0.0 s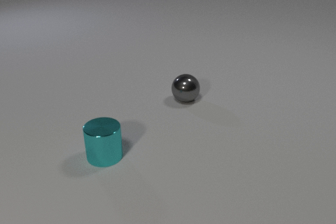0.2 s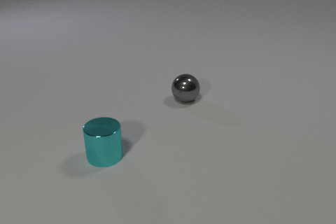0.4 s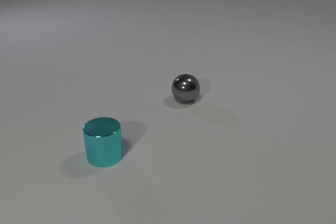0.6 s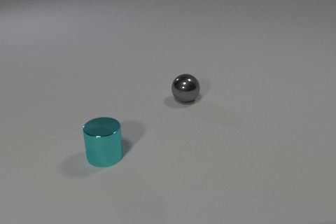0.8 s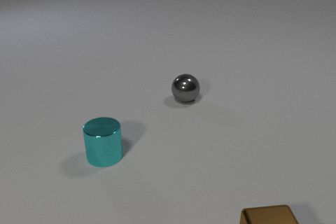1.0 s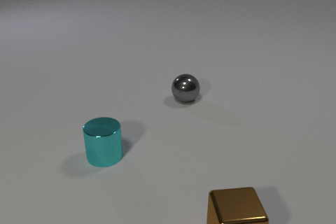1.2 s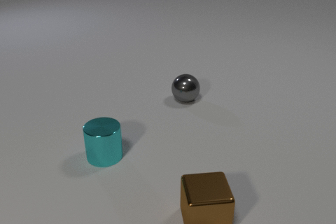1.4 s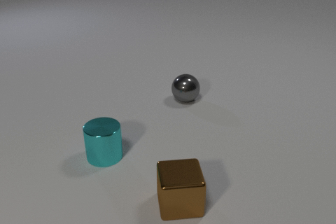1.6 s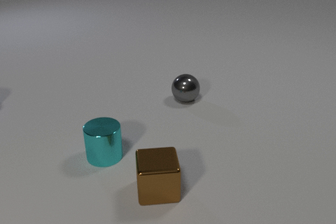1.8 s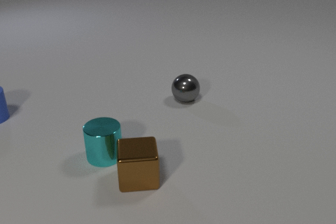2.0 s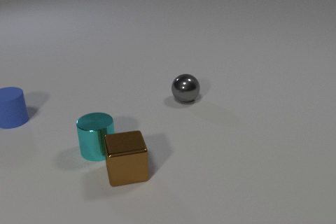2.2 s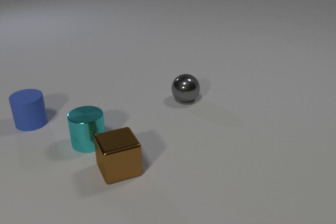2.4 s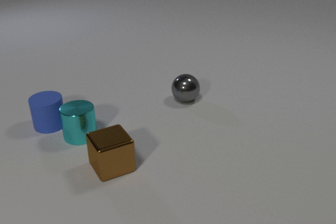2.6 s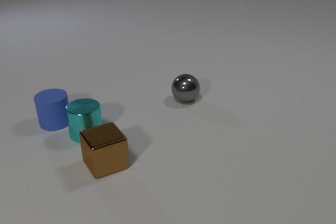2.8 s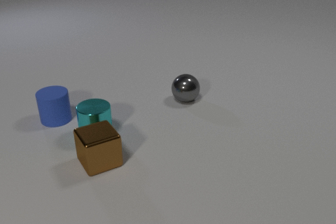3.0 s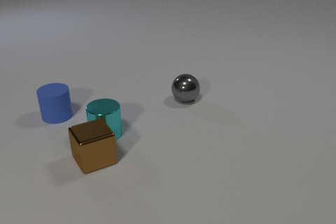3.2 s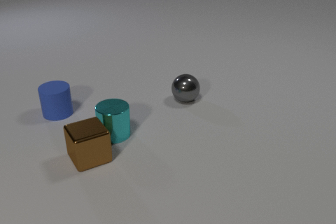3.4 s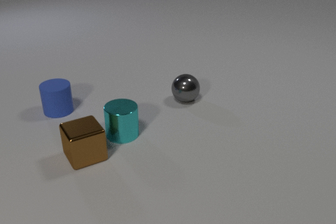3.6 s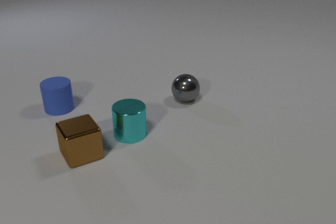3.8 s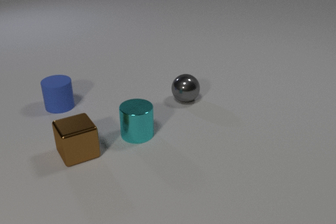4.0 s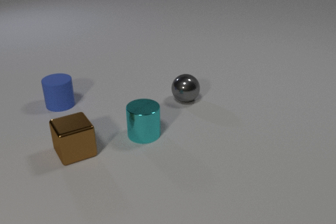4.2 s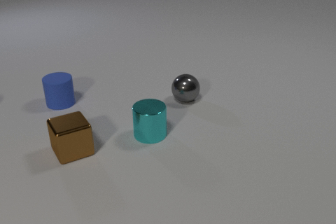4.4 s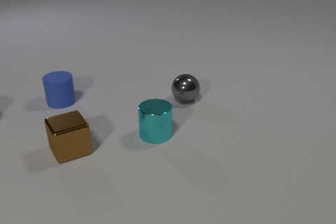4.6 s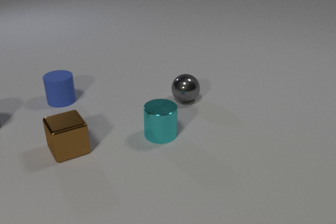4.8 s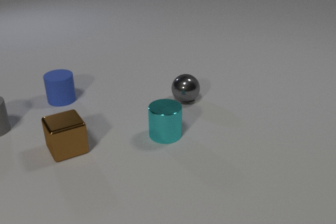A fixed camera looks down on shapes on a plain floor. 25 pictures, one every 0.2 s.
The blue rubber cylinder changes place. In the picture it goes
to the right.
0.0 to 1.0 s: The brown metal cube comes in at the bottom edge, slides to the left and away from the camera.
1.0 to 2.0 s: The brown metal cube slides to the left and away from the camera. The cyan metal cylinder slides away from the camera. The blue rubber cylinder comes in at the left edge, slides to the right and toward the camera. The brown metal cube and the cyan metal cylinder collide.
2.0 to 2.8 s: The brown metal cube slides to the left and away from the camera. The cyan metal cylinder slides away from the camera. The blue rubber cylinder slides to the right. The cyan metal cylinder and the blue rubber cylinder collide.
2.8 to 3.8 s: The brown metal cube slides to the left and away from the camera. The cyan metal cylinder slides to the right. The blue rubber cylinder slides away from the camera.
3.8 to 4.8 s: The brown metal cube slides to the left and away from the camera. The cyan metal cylinder slides to the right. The blue rubber cylinder slides away from the camera. The gray rubber cylinder comes in at the left edge, slides toward the camera and to the right.
How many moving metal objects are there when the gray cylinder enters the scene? 2.
What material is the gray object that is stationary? metal.
How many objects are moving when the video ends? 4.
